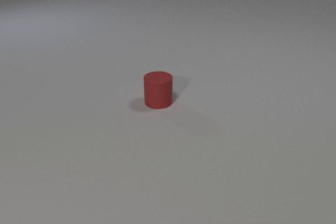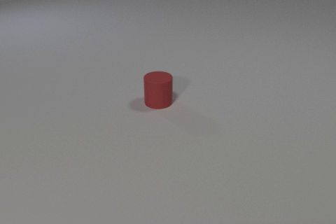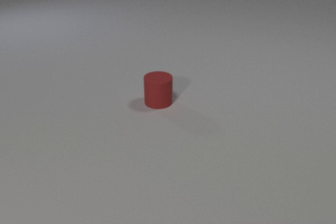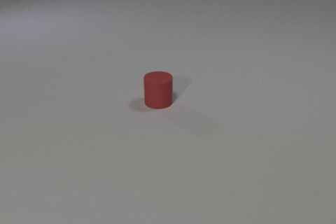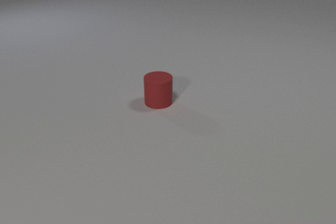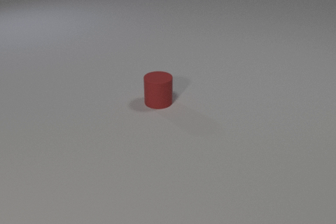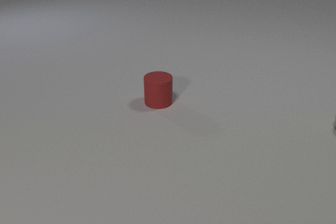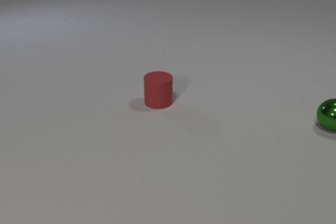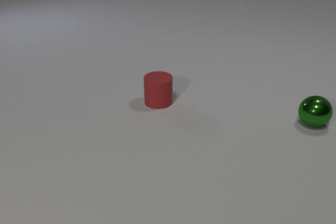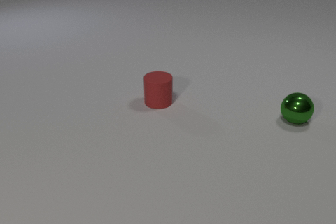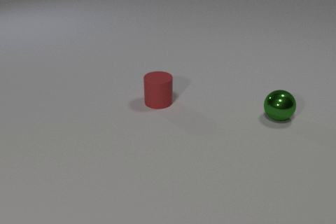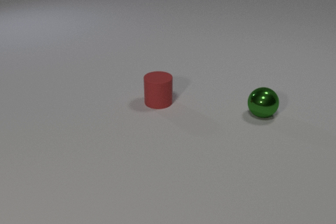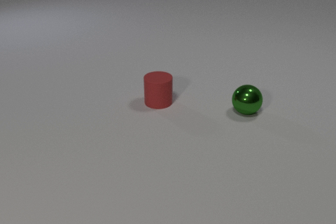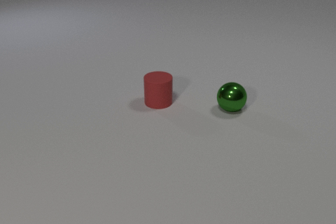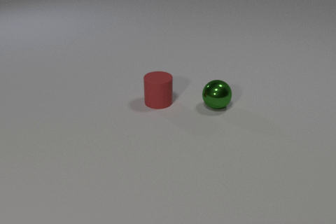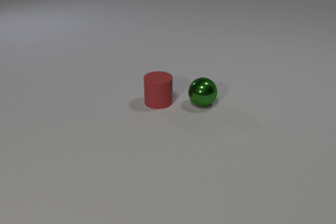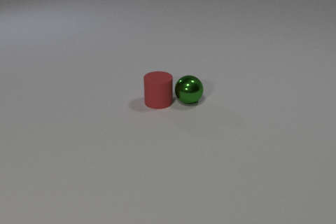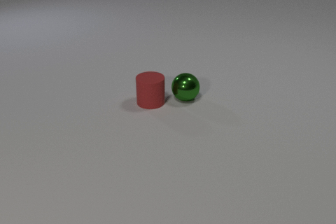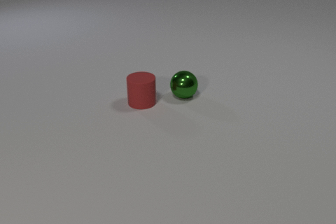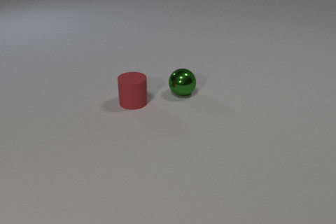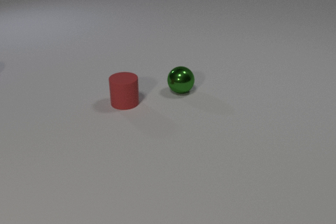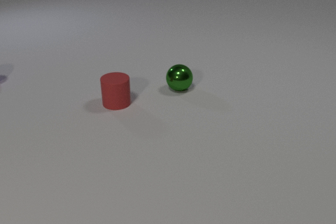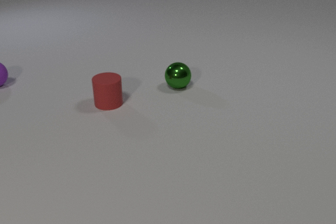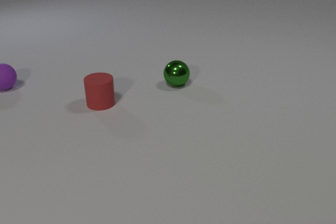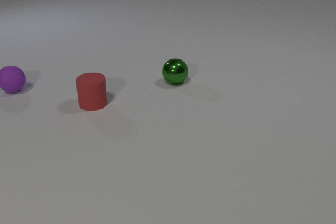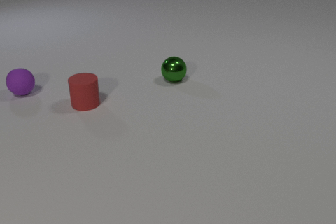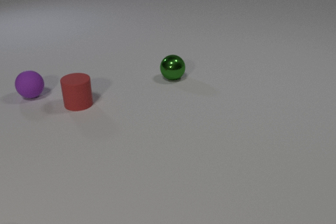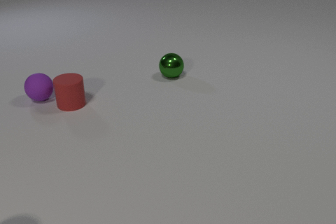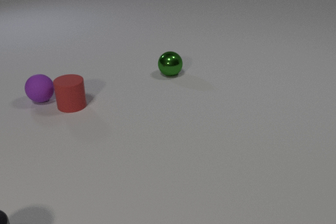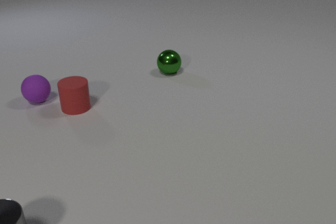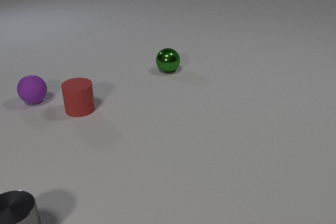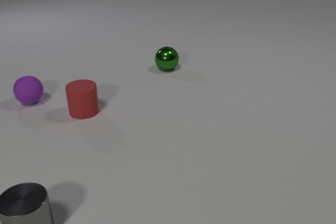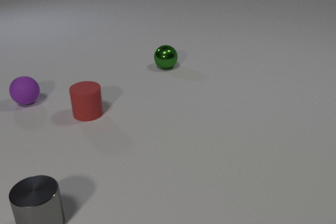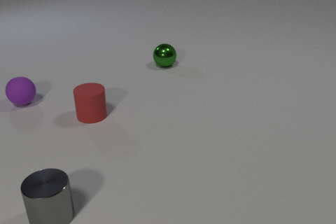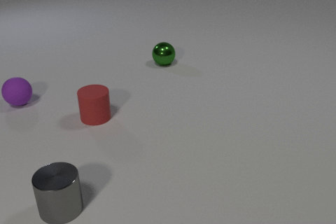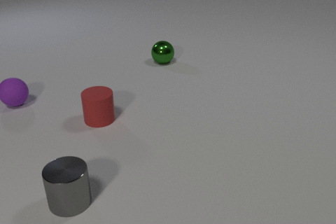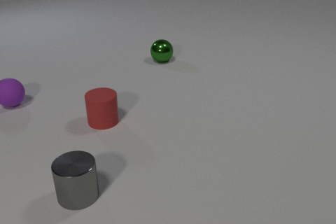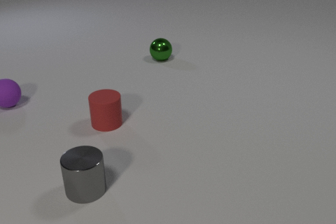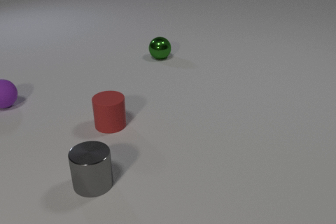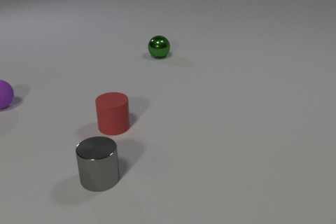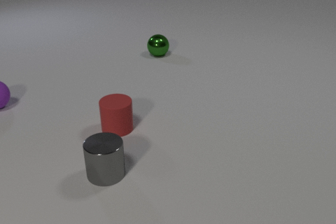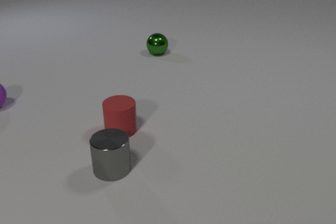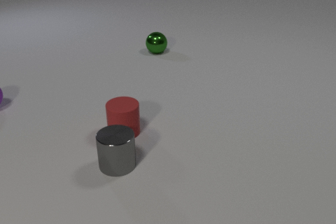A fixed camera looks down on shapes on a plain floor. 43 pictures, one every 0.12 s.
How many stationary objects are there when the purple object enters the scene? 0.
Are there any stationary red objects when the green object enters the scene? yes.
What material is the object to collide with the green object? rubber.
0.00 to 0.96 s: The green metal sphere comes in at the right edge, rolls to the left.
0.96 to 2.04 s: The green metal sphere rolls to the left. The red rubber cylinder slides to the left. The green metal sphere and the red rubber cylinder collide.
2.04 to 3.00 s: The green metal sphere rolls away from the camera. The red rubber cylinder slides to the left. The purple rubber sphere comes in at the left edge, rolls toward the camera and to the right.
3.00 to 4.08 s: The green metal sphere rolls away from the camera. The red rubber cylinder slides toward the camera. The purple rubber sphere rolls toward the camera. The gray metal cylinder comes in at the bottom edge, slides to the right and away from the camera. The red rubber cylinder and the purple rubber sphere collide.
4.08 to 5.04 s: The green metal sphere rolls away from the camera. The red rubber cylinder slides toward the camera and to the right. The purple rubber sphere rolls to the left. The gray metal cylinder slides to the right and away from the camera.
